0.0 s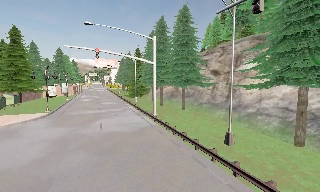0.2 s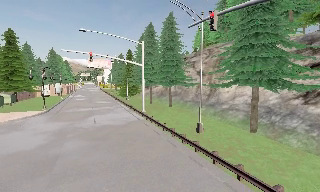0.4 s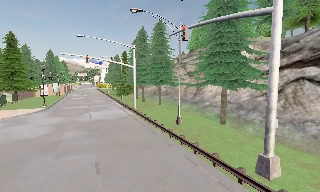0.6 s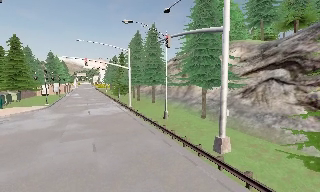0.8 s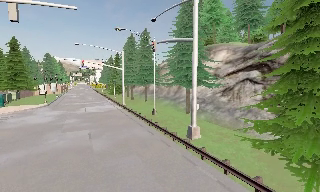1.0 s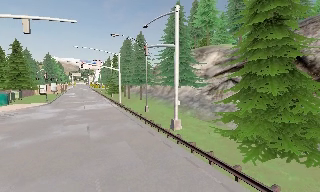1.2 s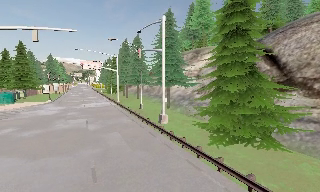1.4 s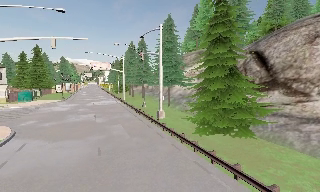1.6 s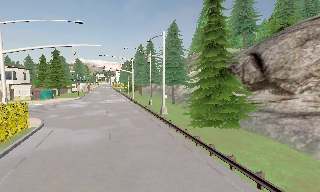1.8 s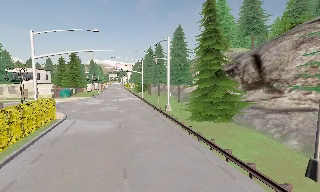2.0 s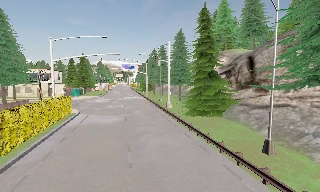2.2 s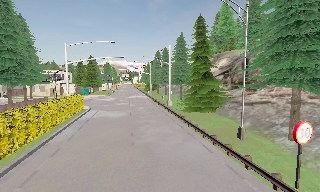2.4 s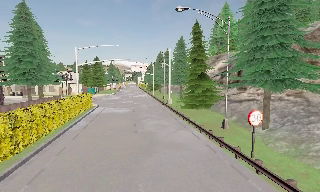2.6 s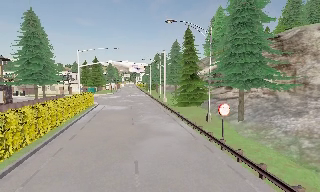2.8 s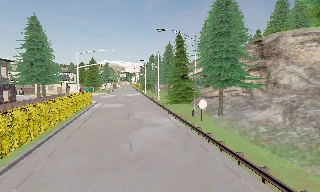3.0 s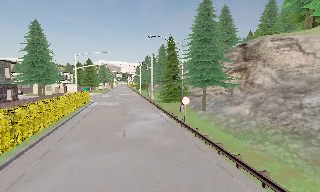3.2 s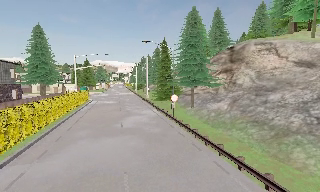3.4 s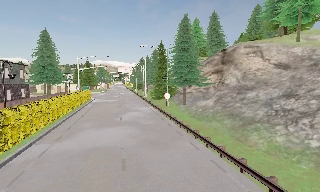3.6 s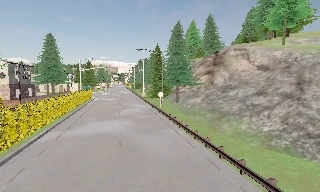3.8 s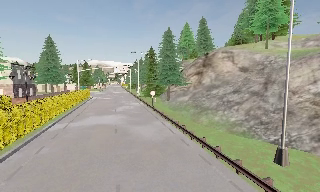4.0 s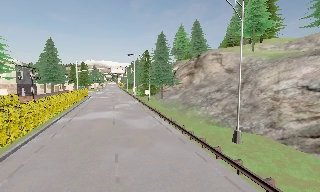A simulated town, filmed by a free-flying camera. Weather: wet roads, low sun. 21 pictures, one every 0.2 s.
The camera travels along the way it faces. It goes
backward.
0.0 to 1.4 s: The camera travels backward and to its right, about 14 m, so what stands in front gets smaller.
1.4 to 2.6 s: The camera pans to its left, which is counterclockwise from overhead, by about 10 degrees. It travels backward, about 12 m, so what stands in front gets smaller.
2.6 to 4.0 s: The camera travels backward, about 15 m, so what stands in front gets smaller.
The film runs backward here.
